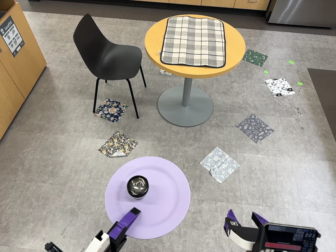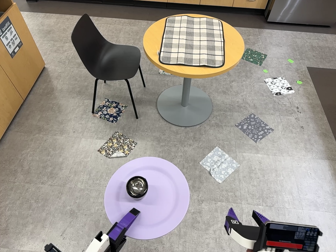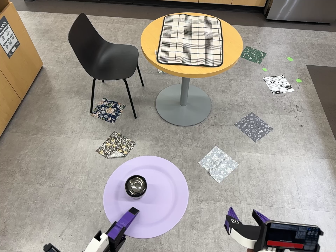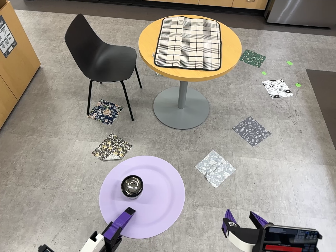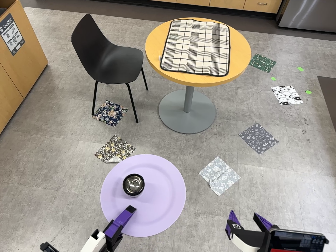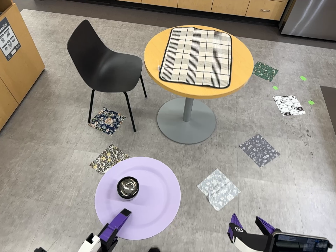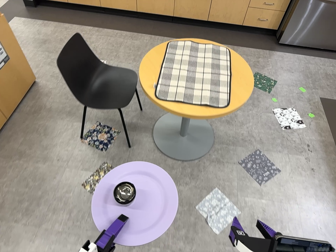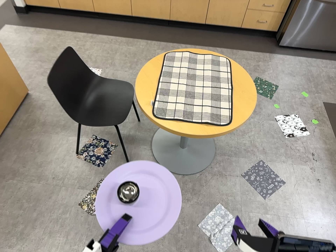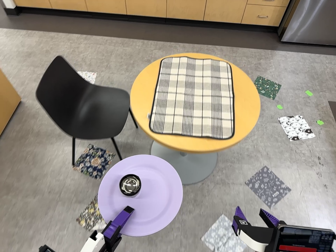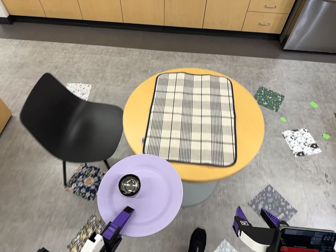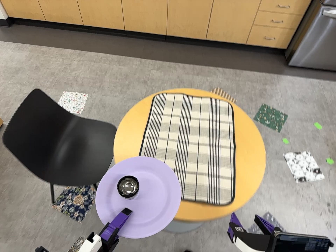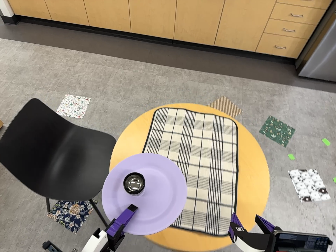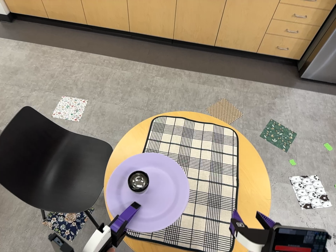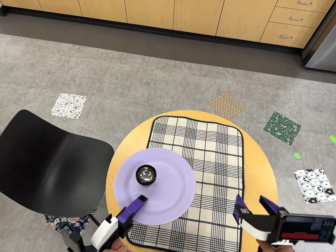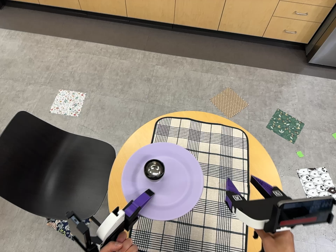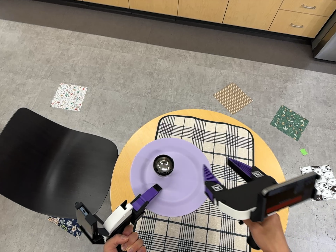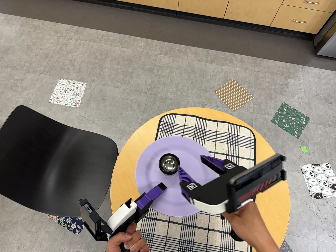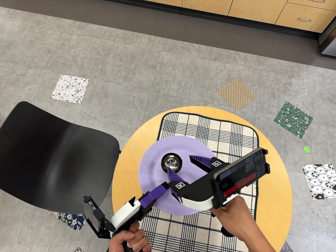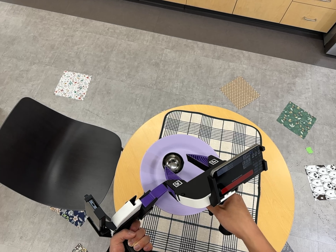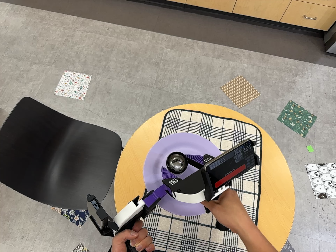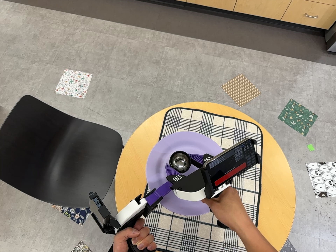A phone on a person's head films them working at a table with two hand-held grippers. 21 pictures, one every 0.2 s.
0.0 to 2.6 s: The camera travels toward the top of its view and forward, about 130 cm, so close, fixed things drift downward.
2.6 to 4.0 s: The camera travels toward the top of its view, forward and to its left, about 14 cm.
The film runs forward here.
